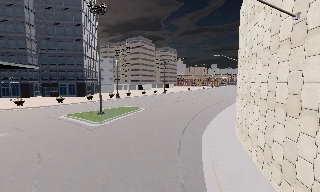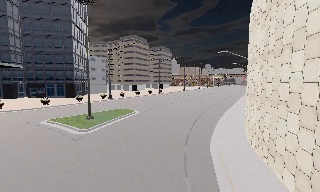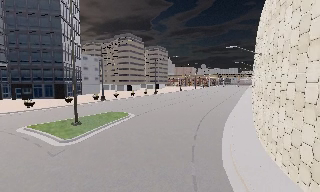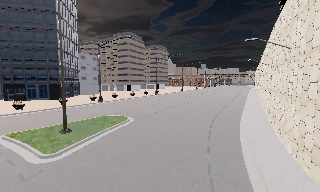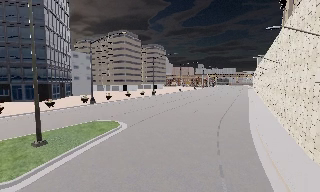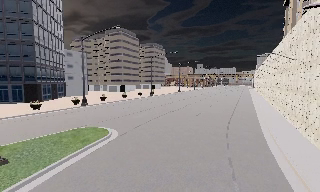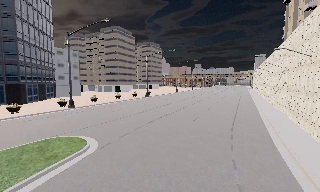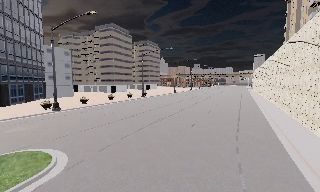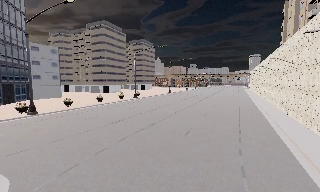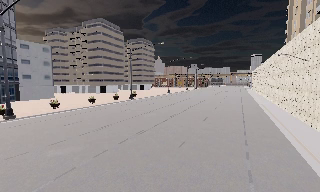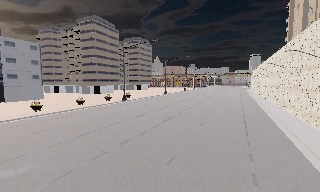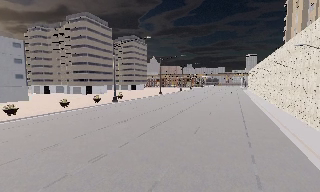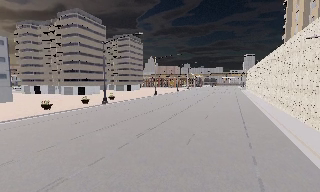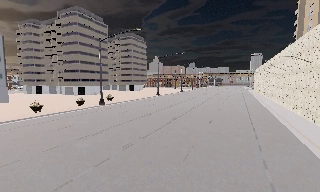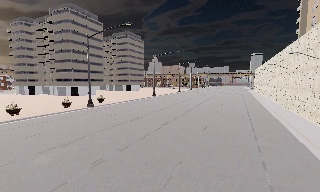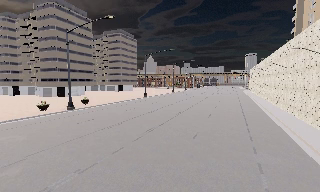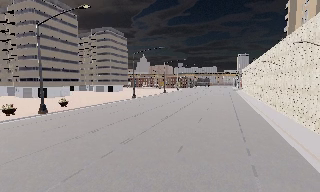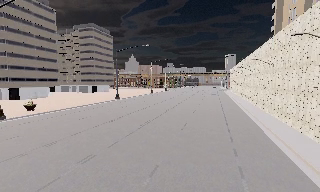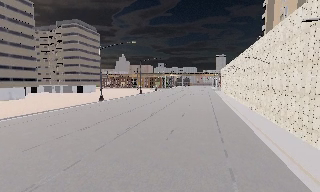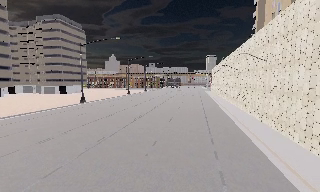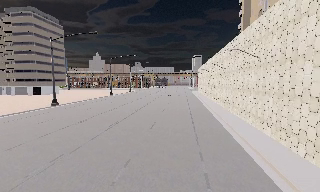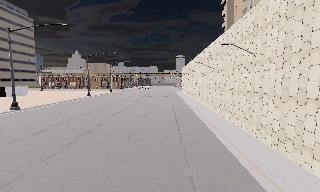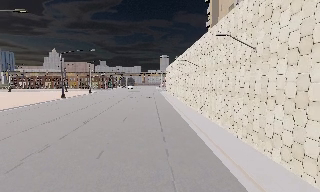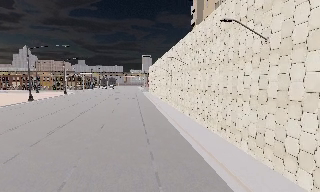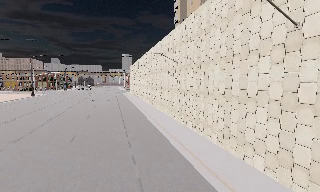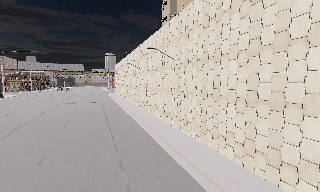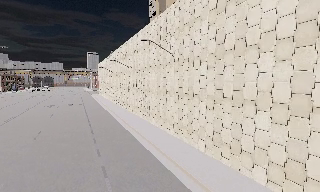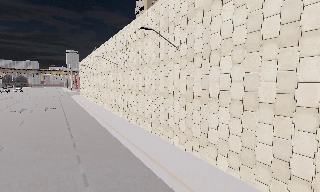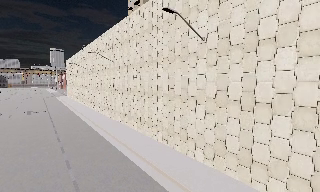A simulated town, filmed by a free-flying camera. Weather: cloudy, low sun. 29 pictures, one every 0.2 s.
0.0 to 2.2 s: The camera travels forward, about 25 m, so what stands in front looms larger.
2.2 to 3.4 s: The camera travels forward and to its right, about 14 m, so what stands in front looms larger.
3.4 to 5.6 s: The camera pans to its right, which is clockwise from overhead, by about 55 degrees. It travels forward, about 25 m.
The film runs forward here.
